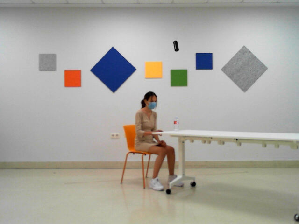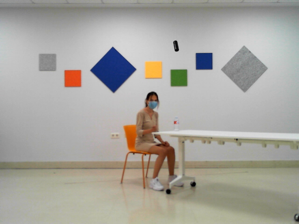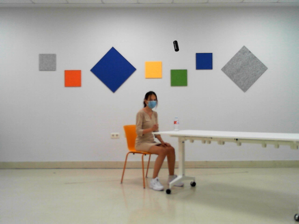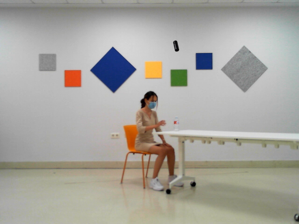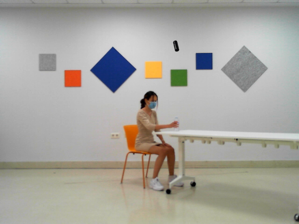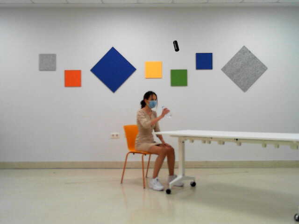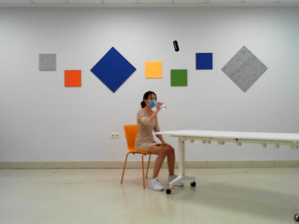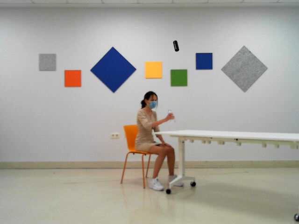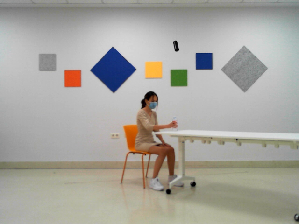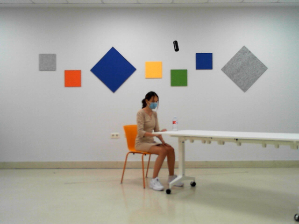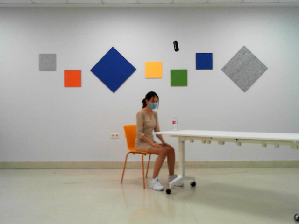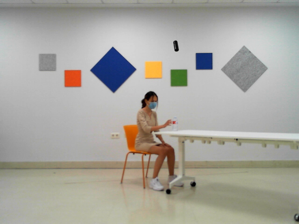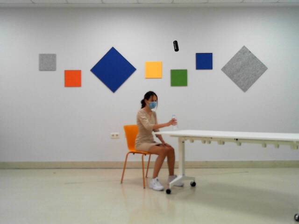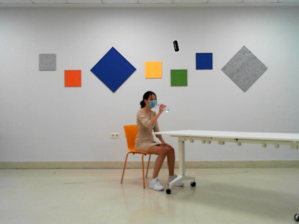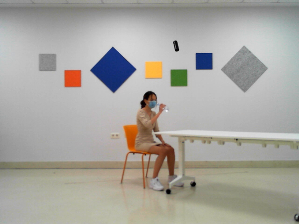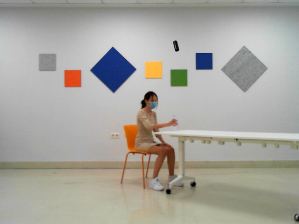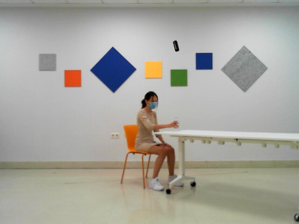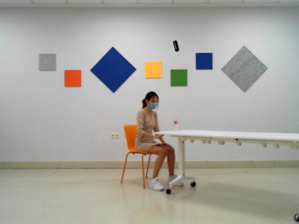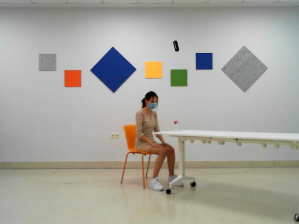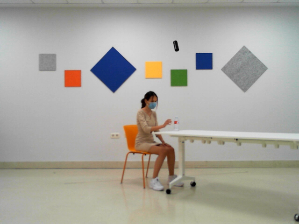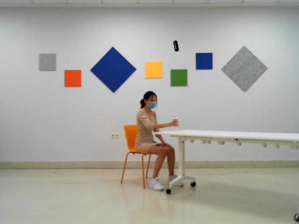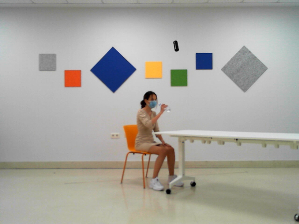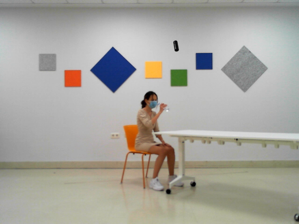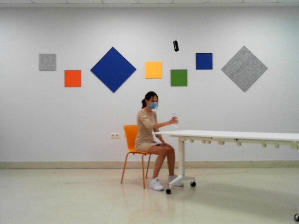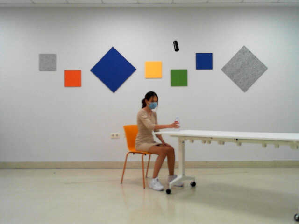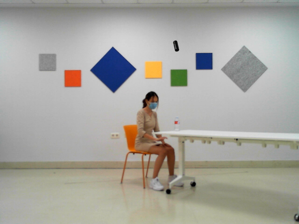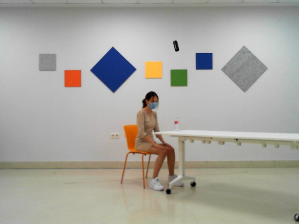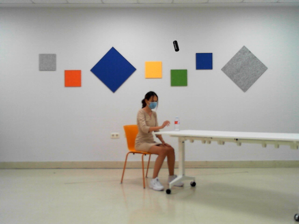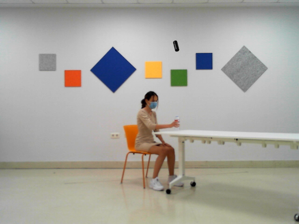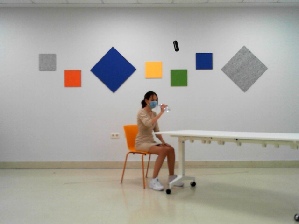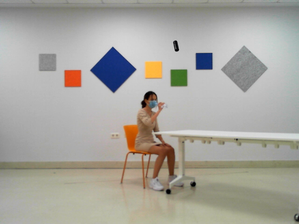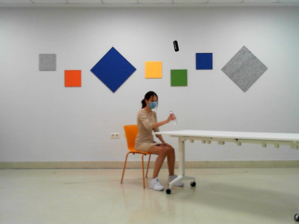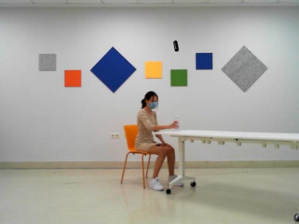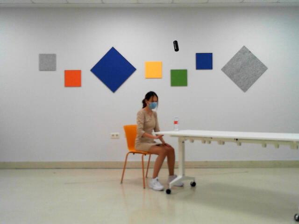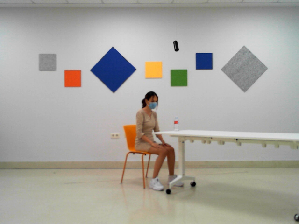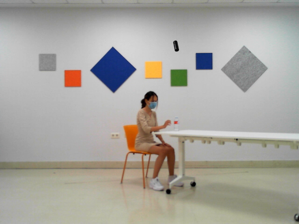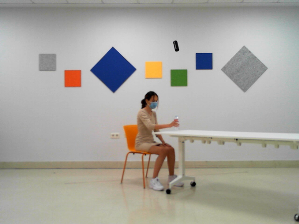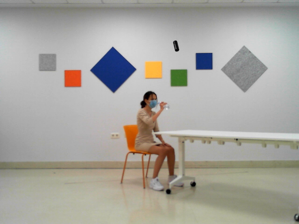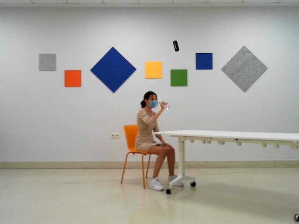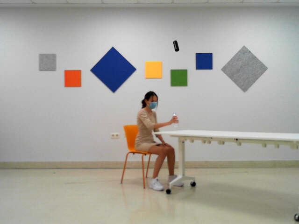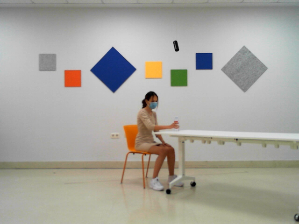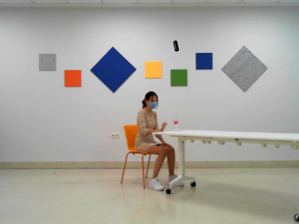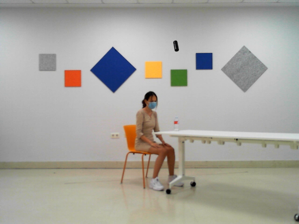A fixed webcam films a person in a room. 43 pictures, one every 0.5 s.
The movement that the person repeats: Drink from a bottle, right hand.
